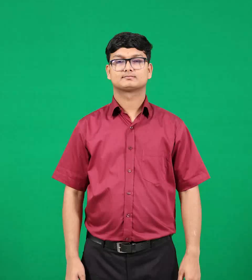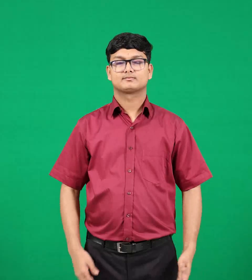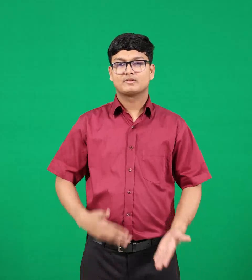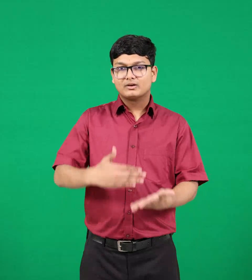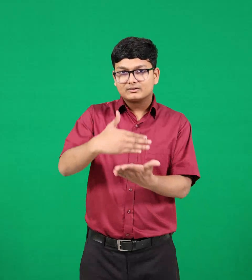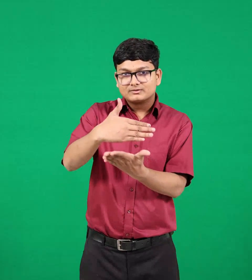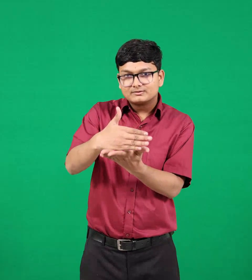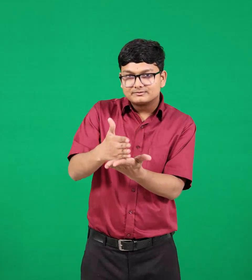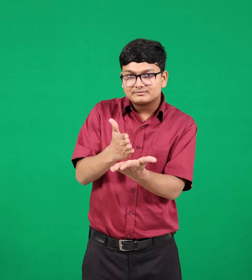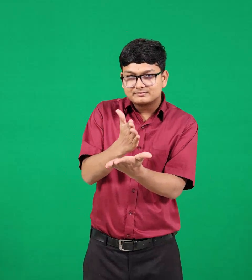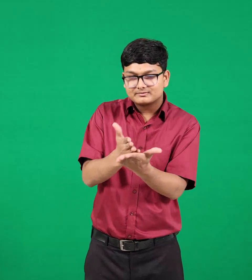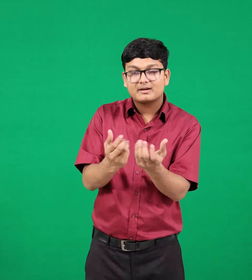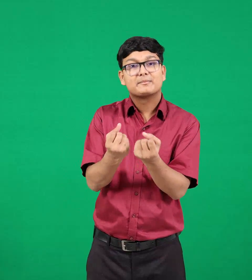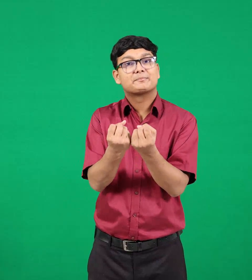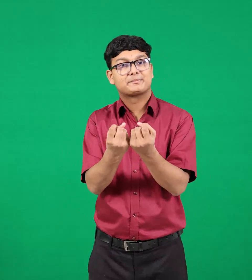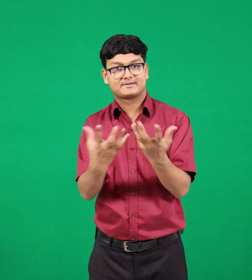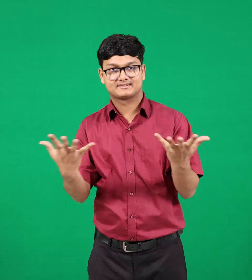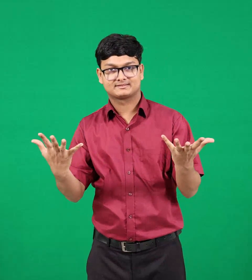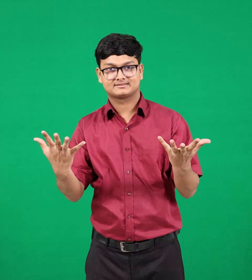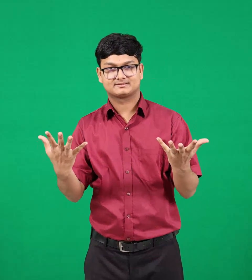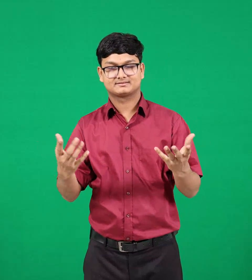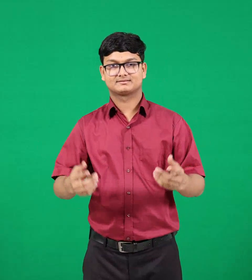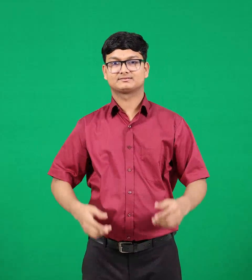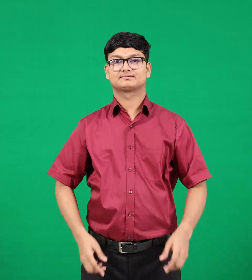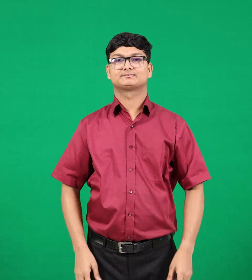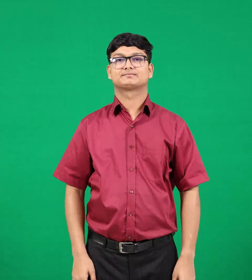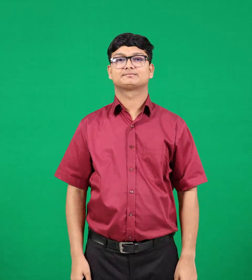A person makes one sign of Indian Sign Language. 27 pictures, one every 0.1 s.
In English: cakes
